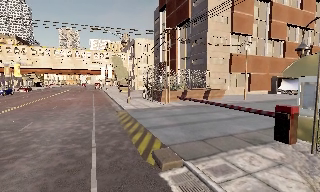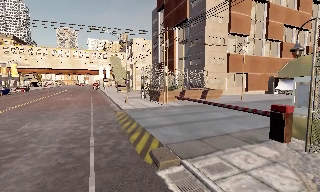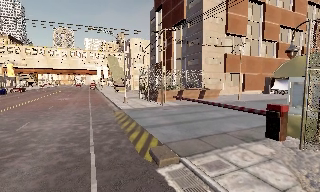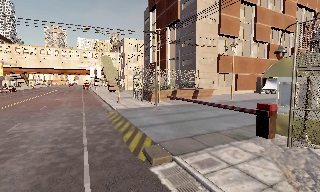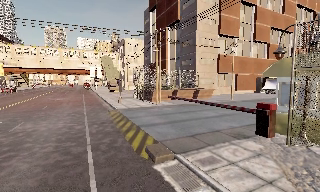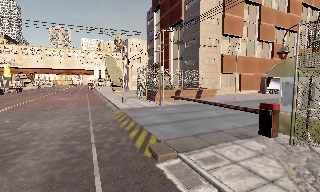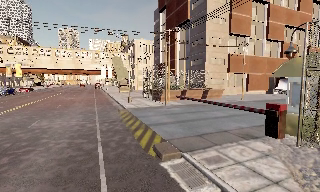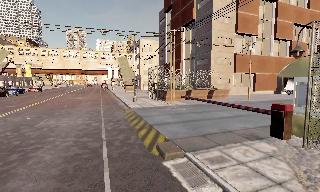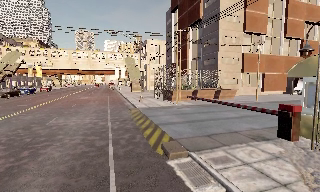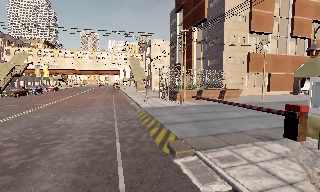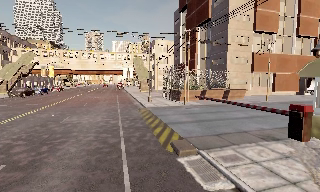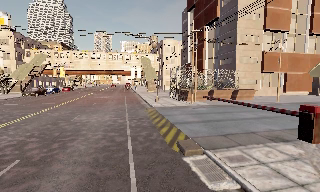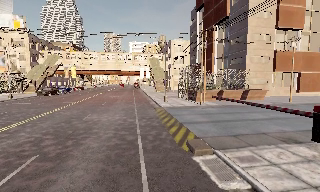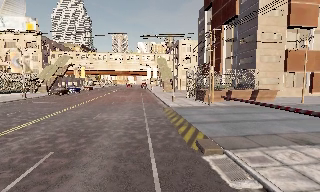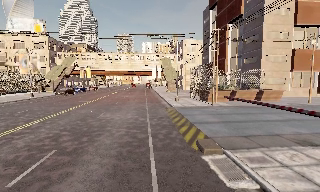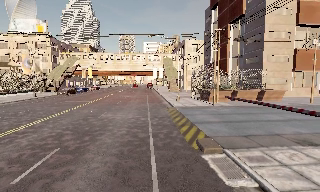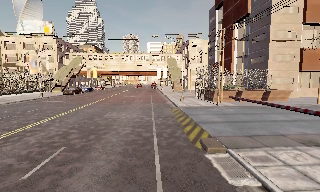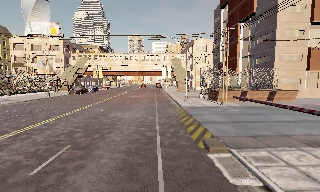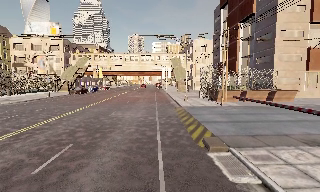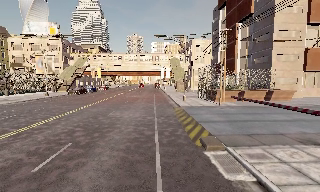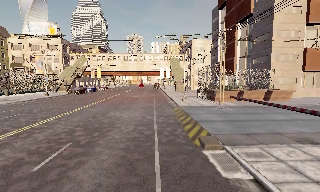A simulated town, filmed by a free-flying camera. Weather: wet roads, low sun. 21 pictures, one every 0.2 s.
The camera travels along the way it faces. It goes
backward.
0.0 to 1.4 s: The camera travels backward, about 0.5 m, so what stands in front gets smaller.
1.4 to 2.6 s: The camera swings to its left by about 15 degrees, and the scene slides to the right. It travels backward, about 0.5 m, so what stands in front gets smaller.
2.6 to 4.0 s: The camera travels backward, about 0.5 m, so what stands in front gets smaller.
The film runs backward here.
